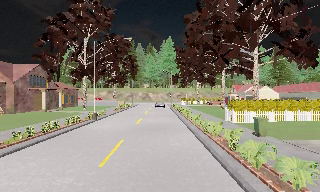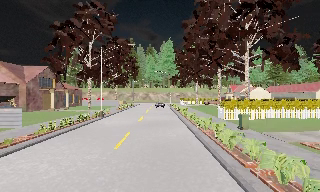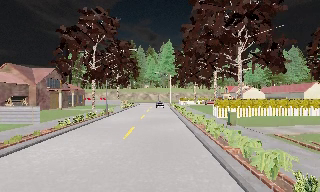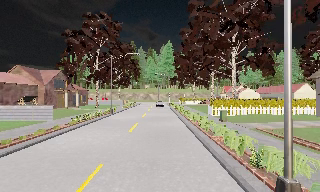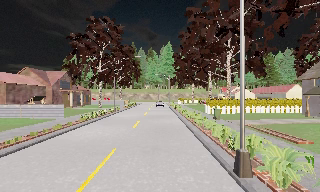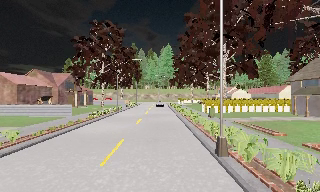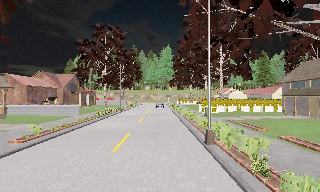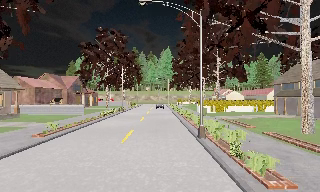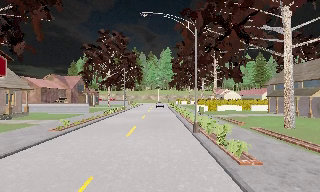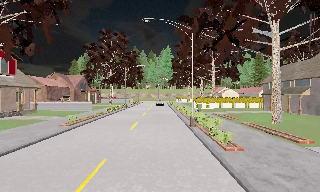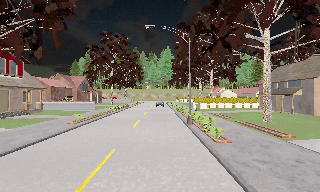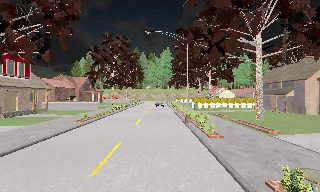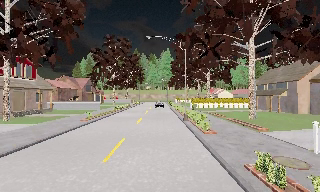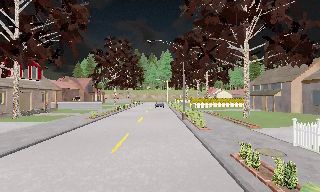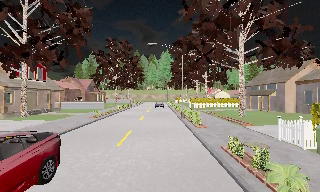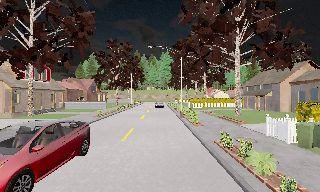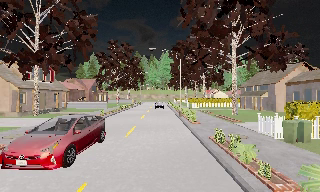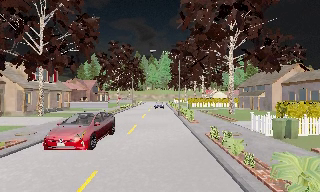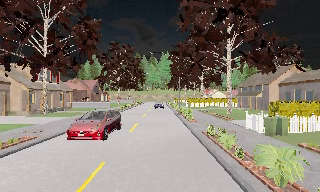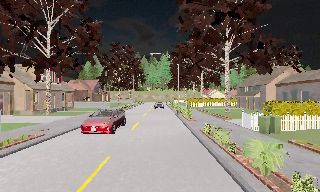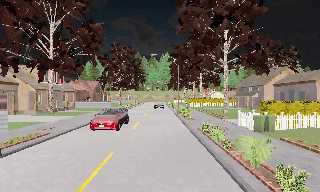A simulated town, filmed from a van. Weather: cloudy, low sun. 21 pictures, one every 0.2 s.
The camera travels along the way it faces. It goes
backward.
0.0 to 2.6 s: The camera travels backward, about 18 m, so what stands in front gets smaller. It loses speed.
2.6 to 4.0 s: The camera travels backward, about 5 m, so what stands in front gets smaller. It loses speed.
The film runs backward here.
